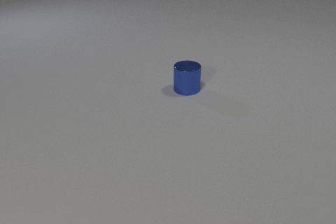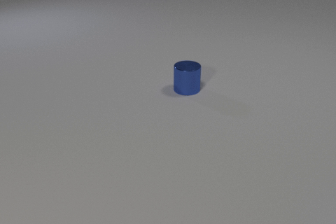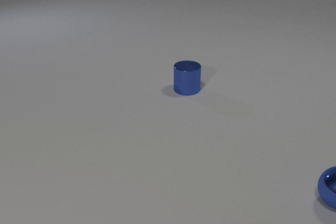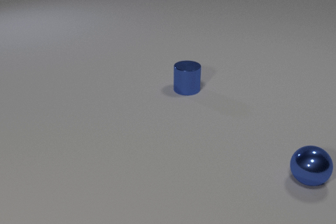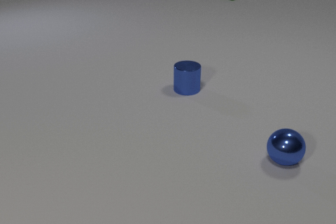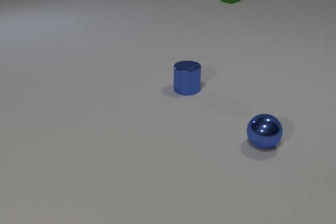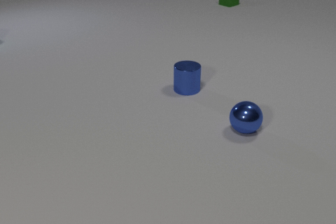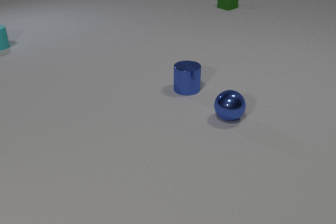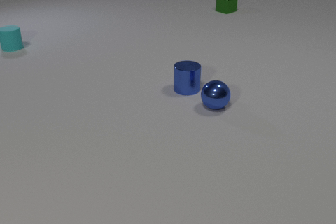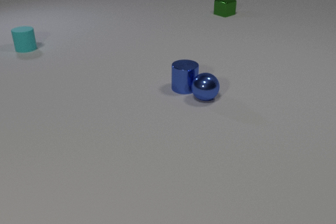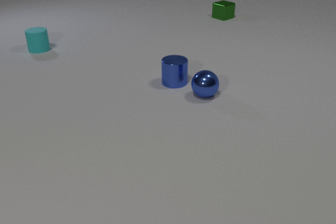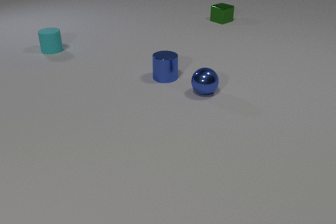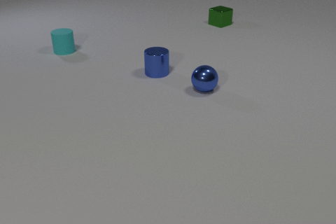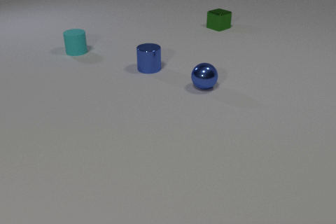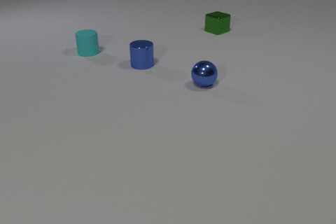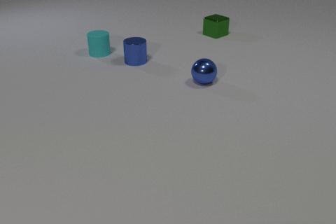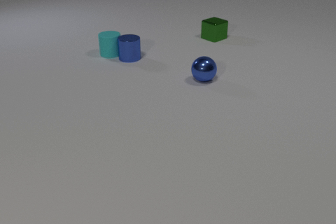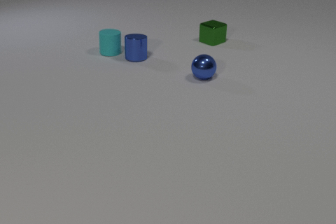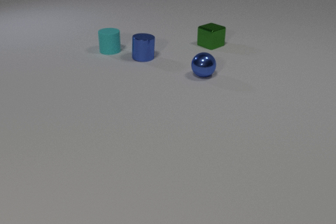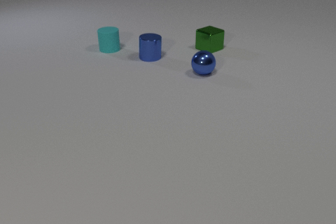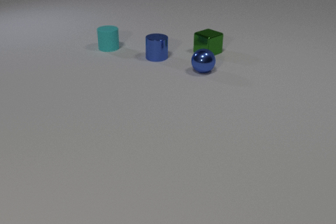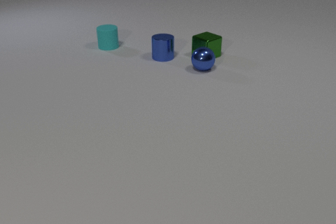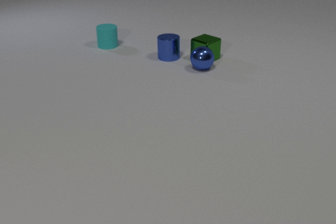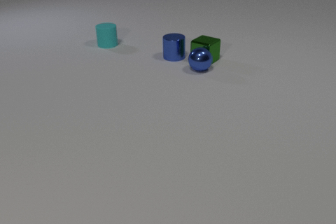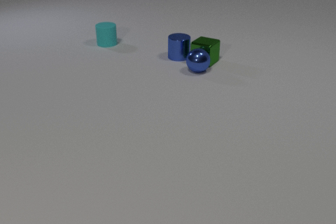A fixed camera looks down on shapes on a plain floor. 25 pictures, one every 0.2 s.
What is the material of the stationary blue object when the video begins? metal.
What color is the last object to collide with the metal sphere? green.
Are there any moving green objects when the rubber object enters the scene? yes.
0.0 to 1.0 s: The blue metal sphere comes in at the right edge, rolls to the left and away from the camera. The green metal cube comes in at the top edge, slides toward the camera.
1.0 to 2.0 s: The blue metal sphere rolls away from the camera and to the left. The blue metal cylinder slides away from the camera and to the left. The green metal cube slides toward the camera. The cyan rubber cylinder comes in at the left edge, slides to the right and toward the camera. The blue metal sphere and the blue metal cylinder collide.
2.0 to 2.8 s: The blue metal sphere rolls away from the camera. The blue metal cylinder slides away from the camera and to the left. The green metal cube slides toward the camera. The cyan rubber cylinder slides to the right and toward the camera.
2.8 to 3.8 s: The blue metal sphere rolls away from the camera. The blue metal cylinder slides away from the camera and to the right. The green metal cube slides toward the camera. The cyan rubber cylinder slides to the right. The blue metal cylinder and the cyan rubber cylinder collide.
3.8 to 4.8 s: The blue metal sphere rolls away from the camera and to the left. The blue metal cylinder slides to the right. The green metal cube slides toward the camera. The cyan rubber cylinder slides away from the camera. The blue metal sphere and the green metal cube collide.
